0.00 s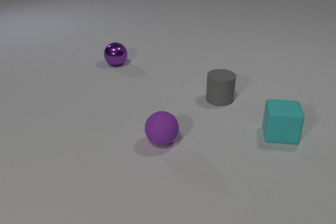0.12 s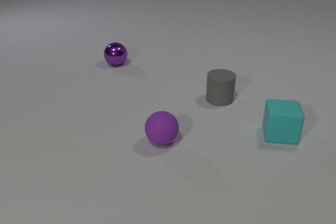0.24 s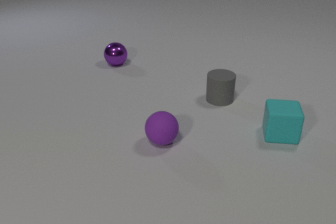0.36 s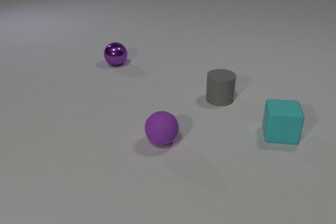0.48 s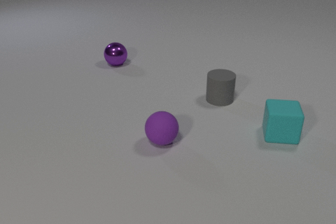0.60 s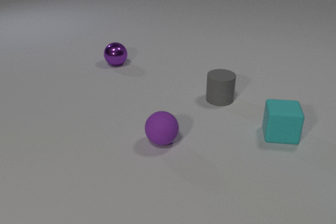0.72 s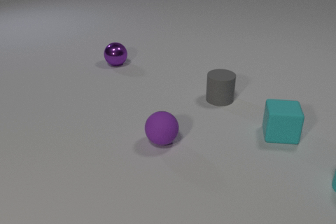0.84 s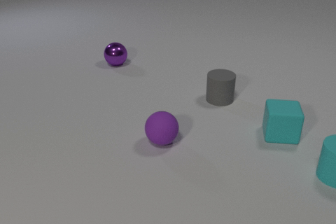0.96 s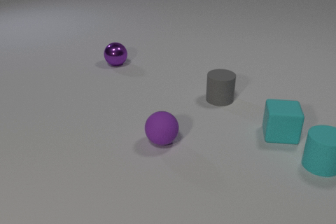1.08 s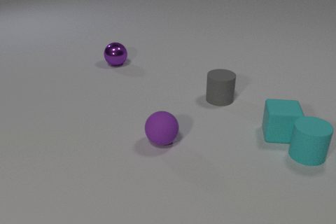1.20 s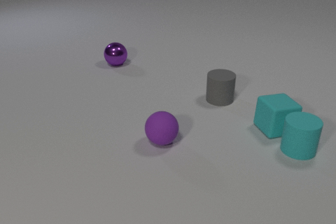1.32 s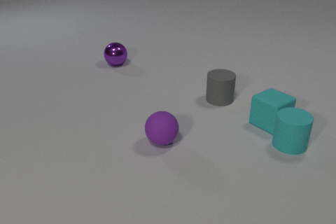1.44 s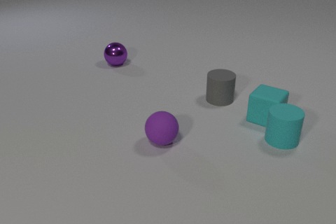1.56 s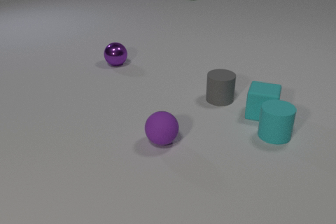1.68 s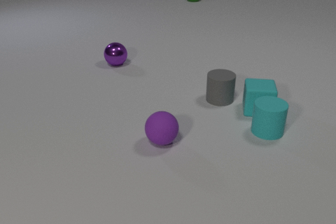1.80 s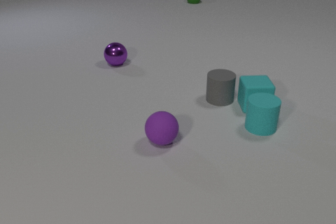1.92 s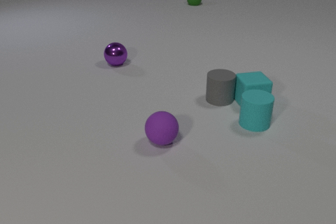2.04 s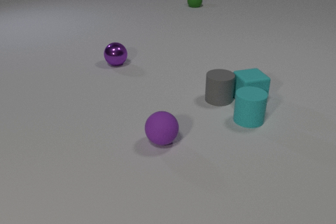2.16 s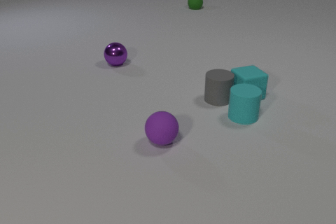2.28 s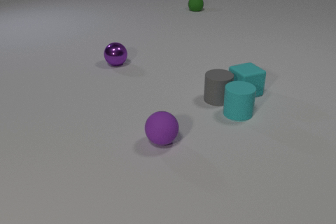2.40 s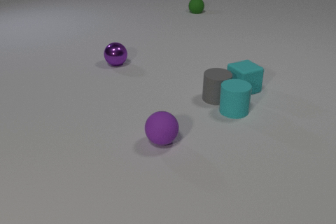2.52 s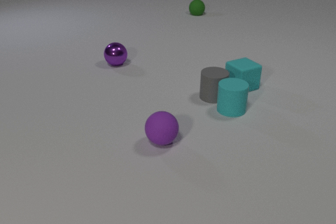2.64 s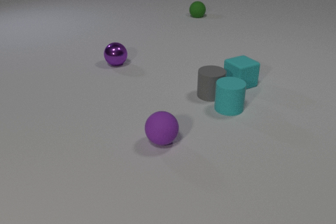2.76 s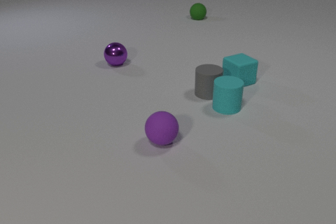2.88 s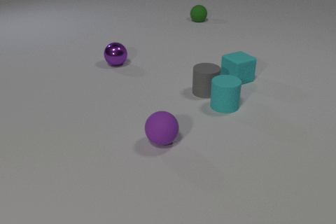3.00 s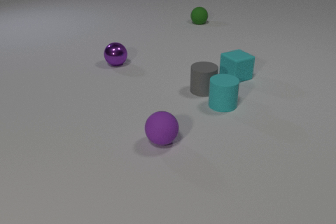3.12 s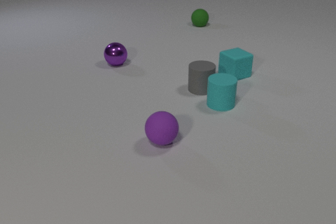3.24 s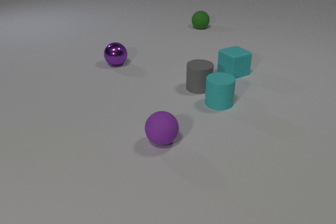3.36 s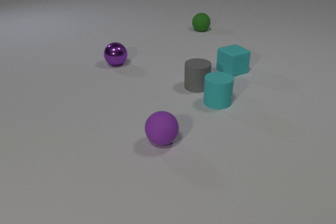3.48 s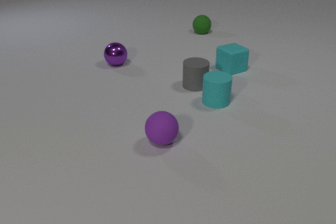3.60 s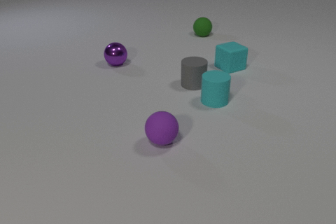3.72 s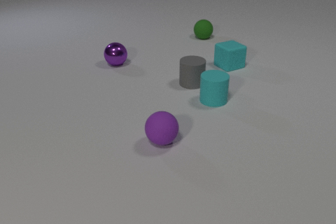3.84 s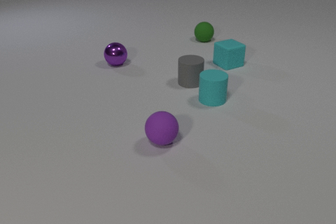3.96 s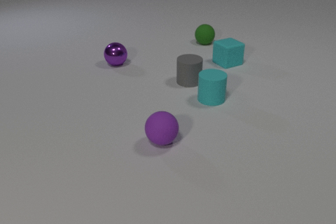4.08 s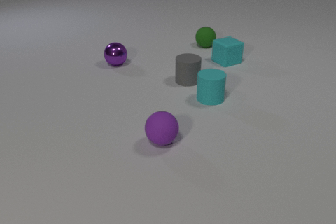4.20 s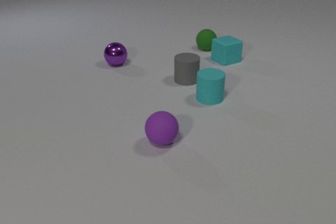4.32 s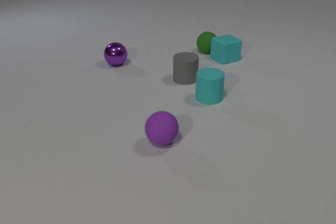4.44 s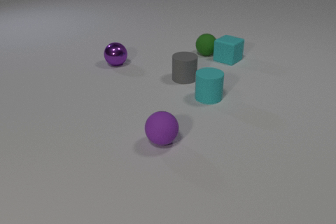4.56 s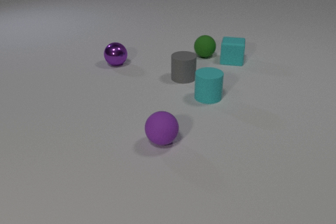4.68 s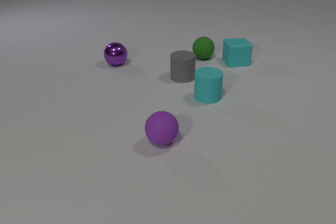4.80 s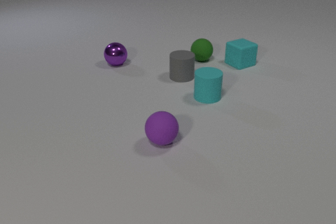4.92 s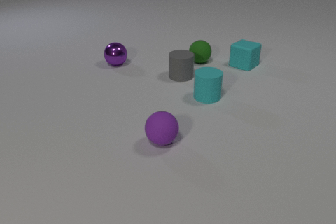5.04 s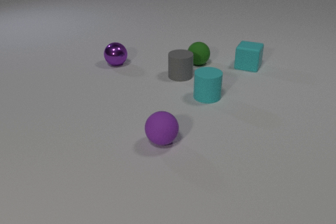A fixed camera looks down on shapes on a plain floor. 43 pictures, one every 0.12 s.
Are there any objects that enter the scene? yes.
How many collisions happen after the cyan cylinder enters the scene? 4.
What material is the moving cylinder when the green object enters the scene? rubber.
0.00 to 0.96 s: The cyan rubber cylinder comes in at the right edge, slides to the left and away from the camera.
0.96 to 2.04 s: The cyan rubber cylinder slides to the left and away from the camera. The cyan rubber cube slides away from the camera and to the left, spins counterclockwise seen from above by about 120 degrees, its near face sliding to the right. The green rubber sphere comes in at the top edge, rolls toward the camera. The cyan rubber cylinder and the cyan rubber cube collide. The cyan rubber cube and the gray rubber cylinder collide.
2.04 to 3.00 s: The cyan rubber cylinder slides to the left and away from the camera. The cyan rubber cube slides away from the camera. The green rubber sphere rolls toward the camera. The gray rubber cylinder slides away from the camera and to the left. The cyan rubber cylinder and the gray rubber cylinder collide.
3.00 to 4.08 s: The cyan rubber cylinder slides to the left and away from the camera. The cyan rubber cube slides away from the camera. The green rubber sphere rolls toward the camera. The gray rubber cylinder slides away from the camera and to the left.
4.08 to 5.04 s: The cyan rubber cube slides to the right and toward the camera, spins so that its near face slides to the right, counterclockwise seen from above. The green rubber sphere rolls toward the camera. The gray rubber cylinder slides away from the camera and to the left. The cyan rubber cube and the green rubber sphere collide.
